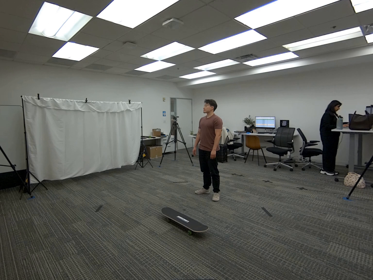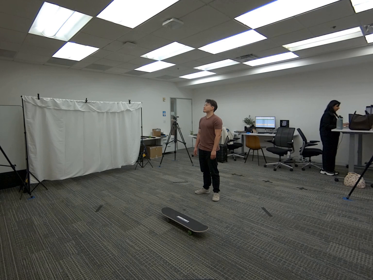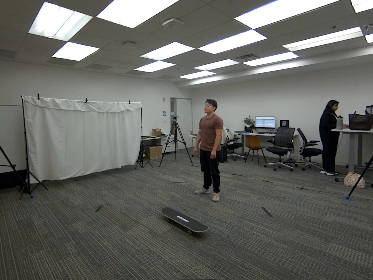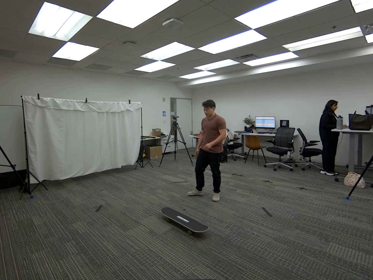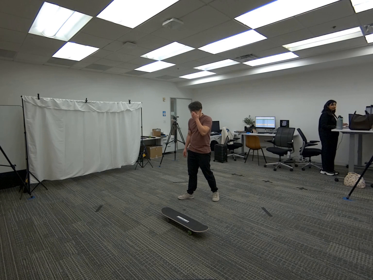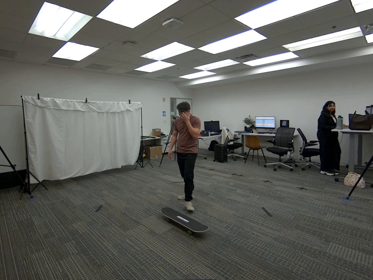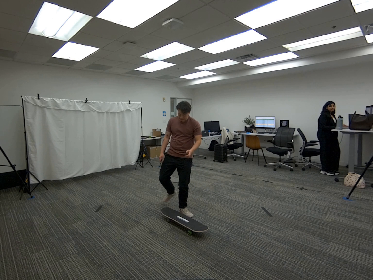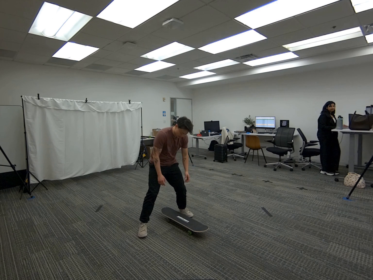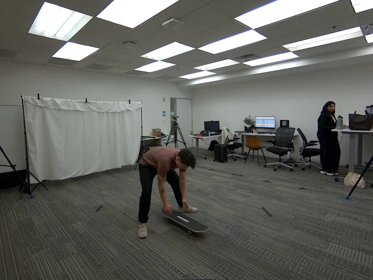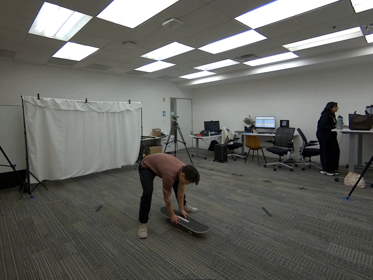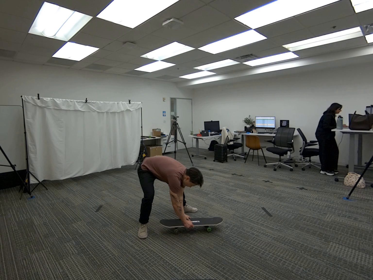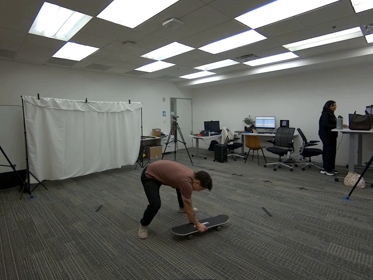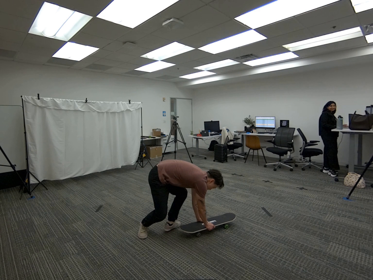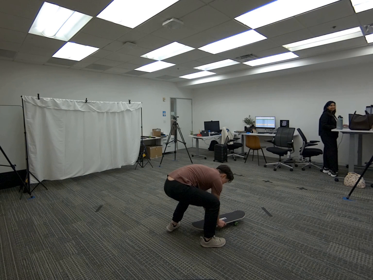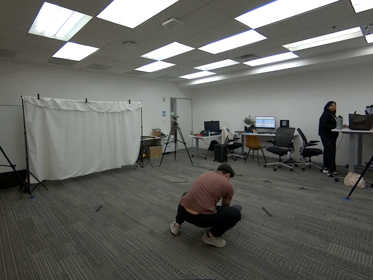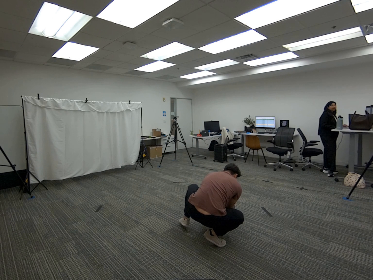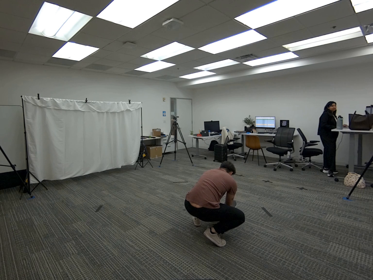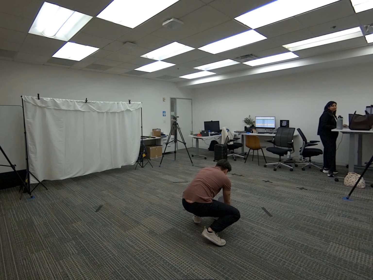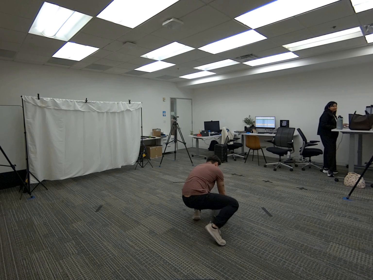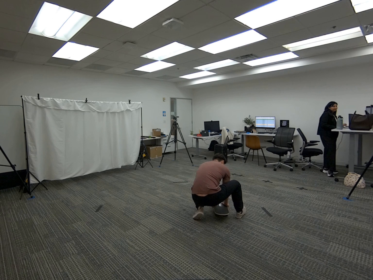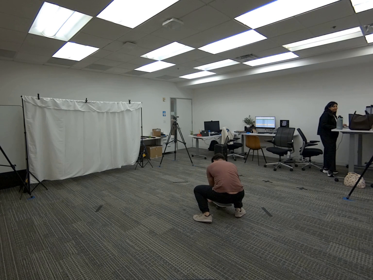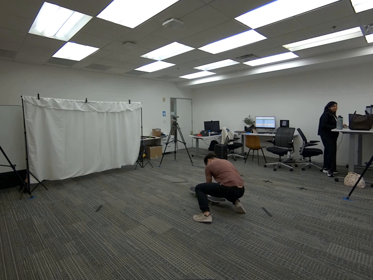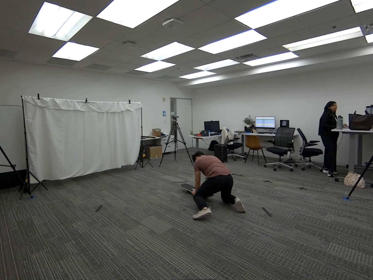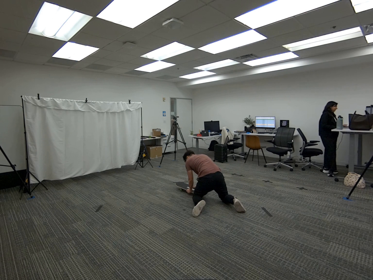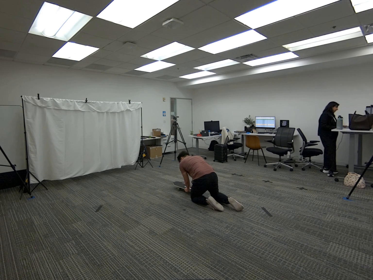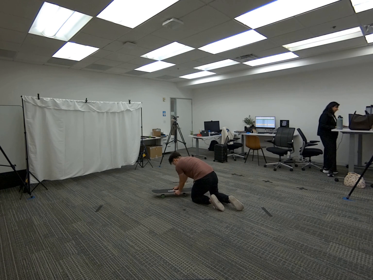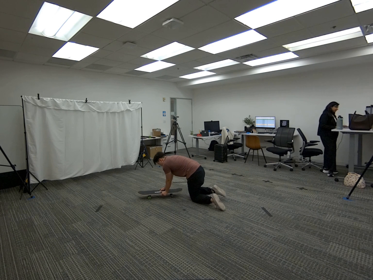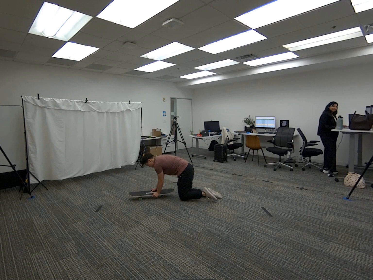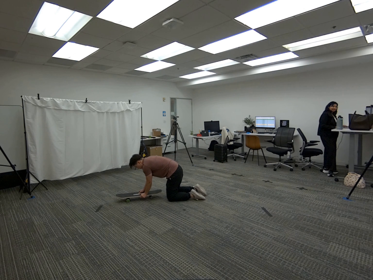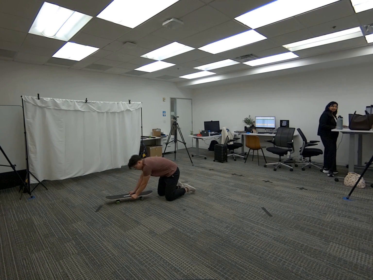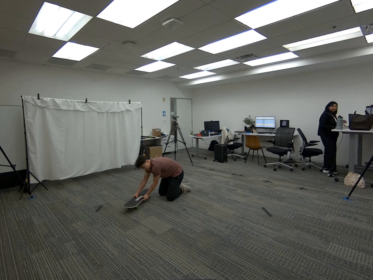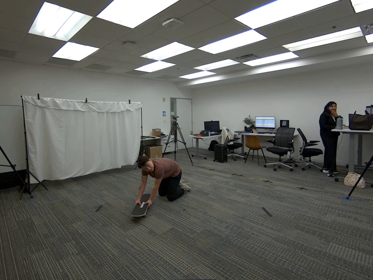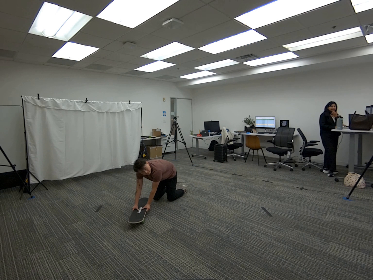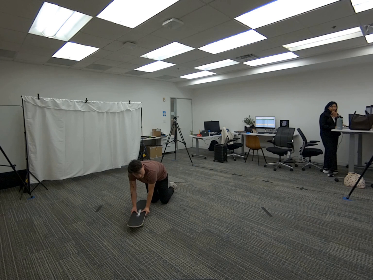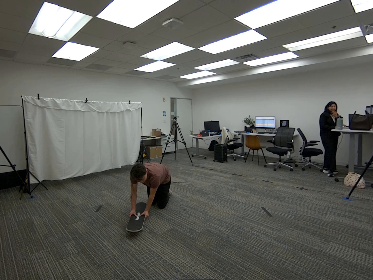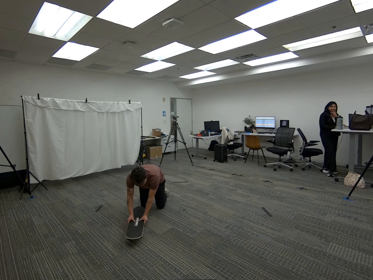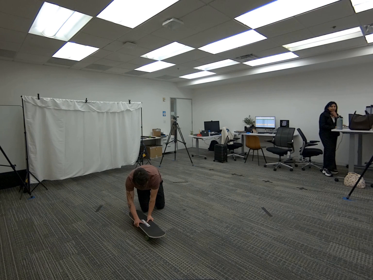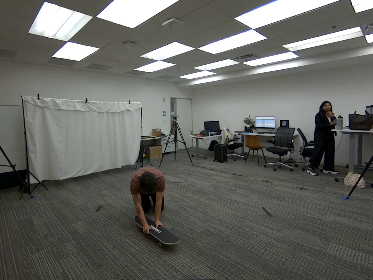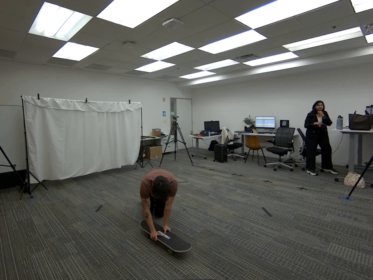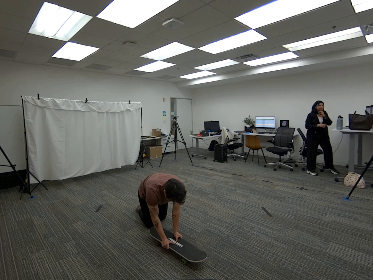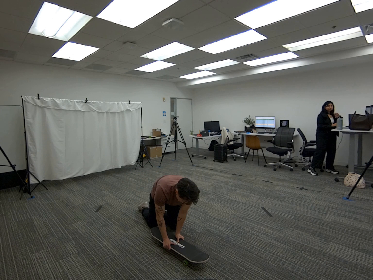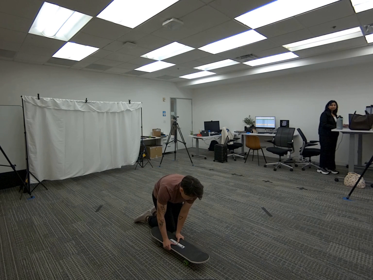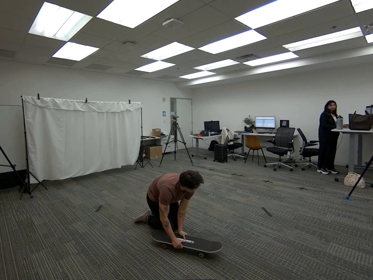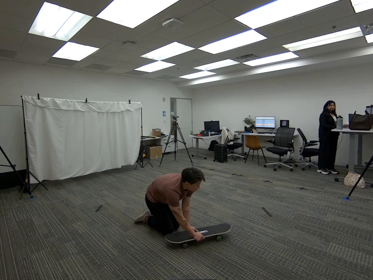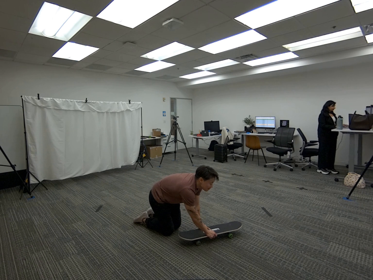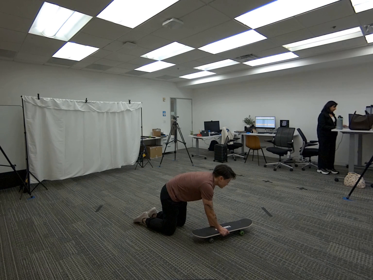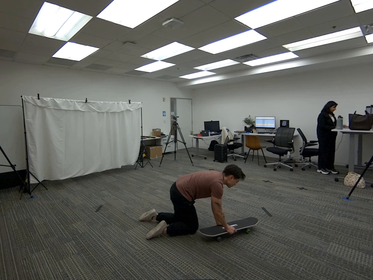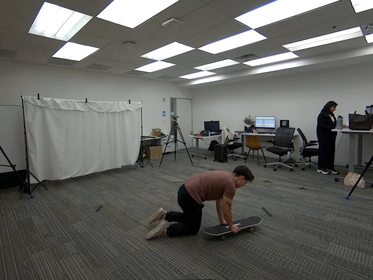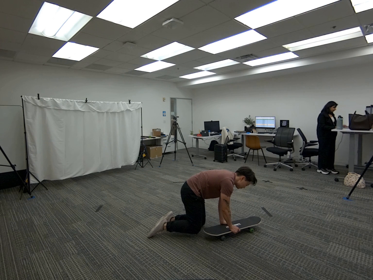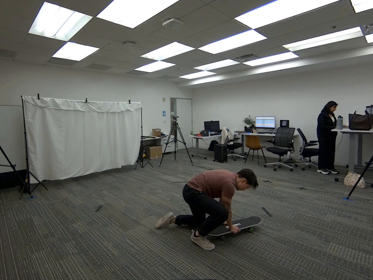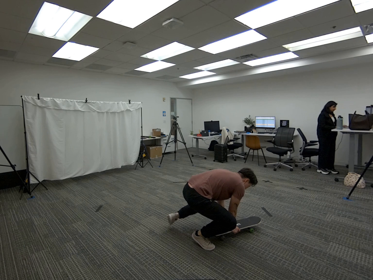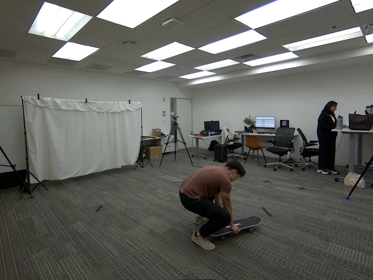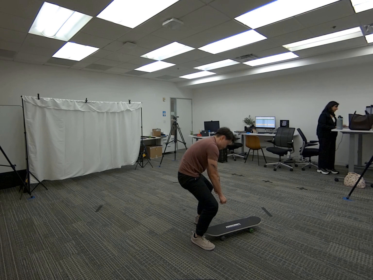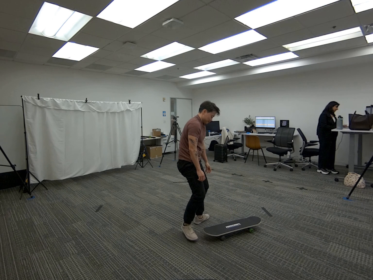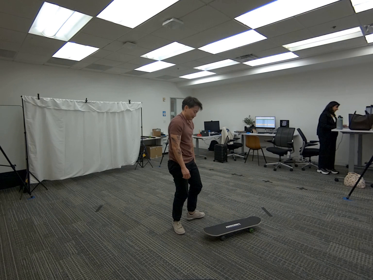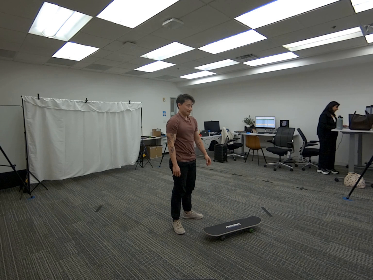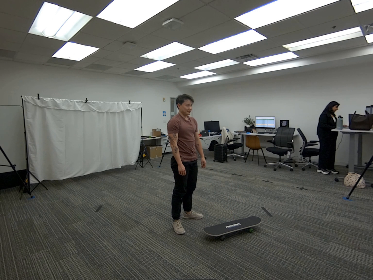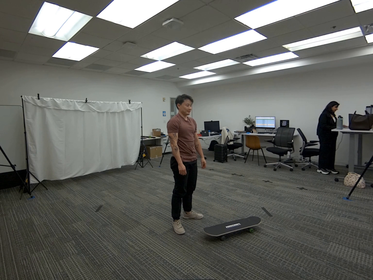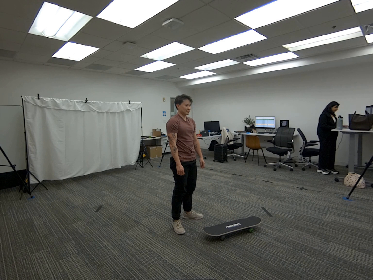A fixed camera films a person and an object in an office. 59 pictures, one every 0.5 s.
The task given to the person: Walk to the skateboard on the ground. Place your hands on the skateboard and push it around the ground within the bounding area.
